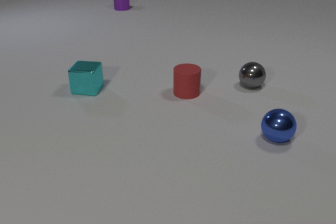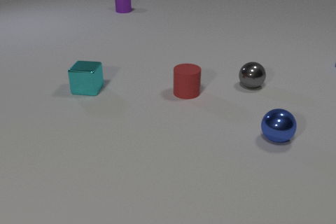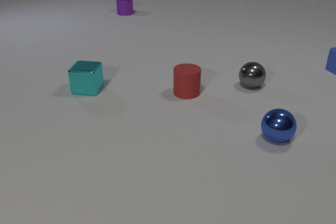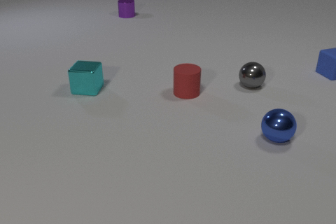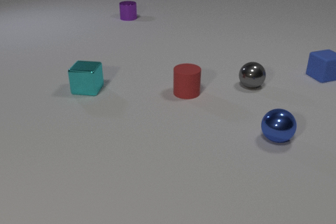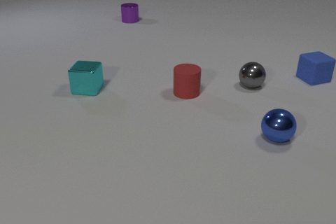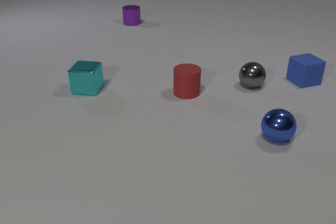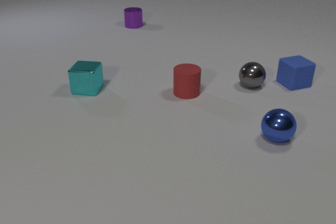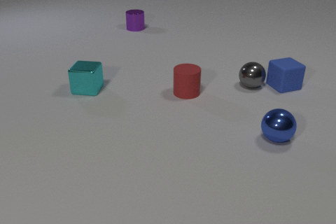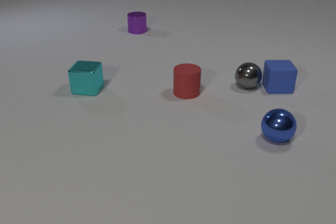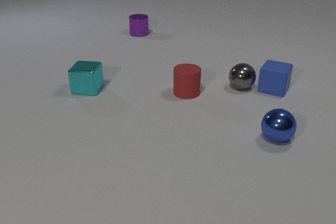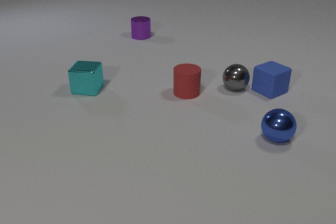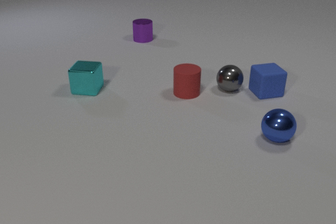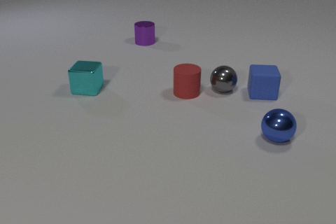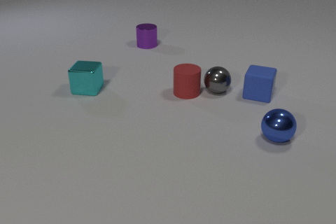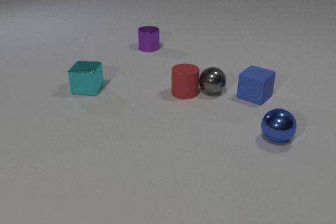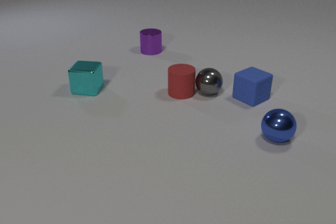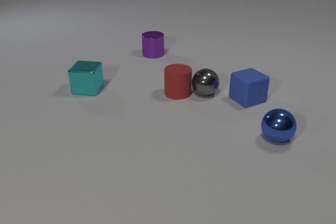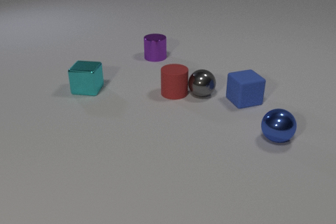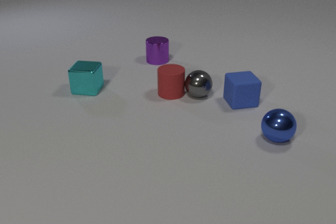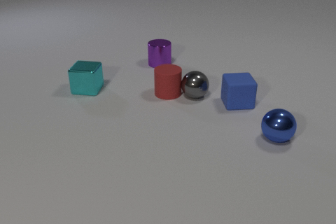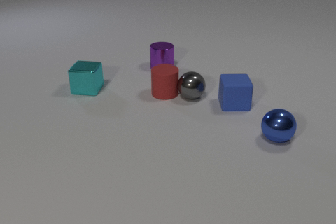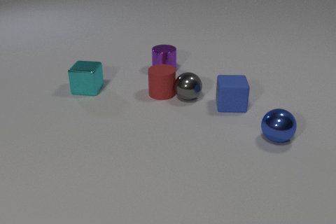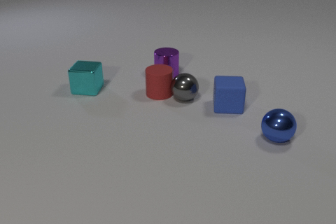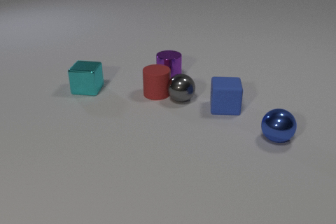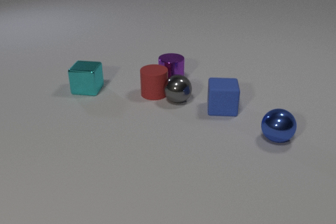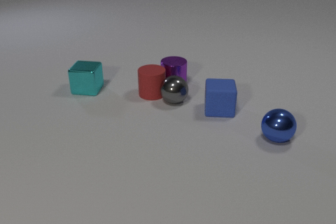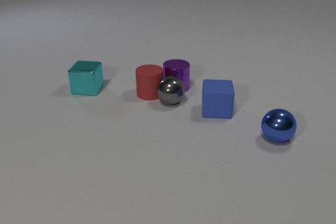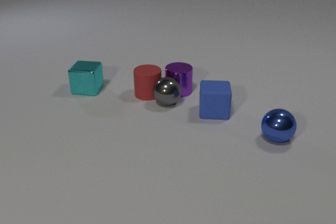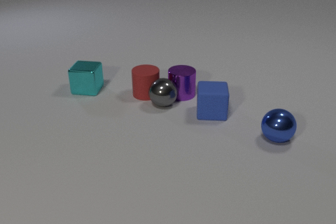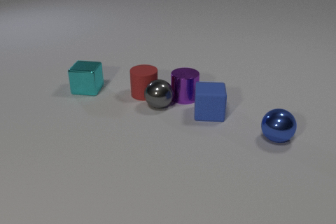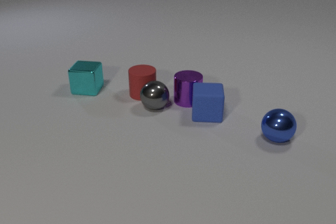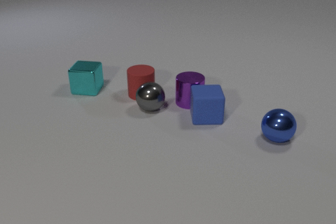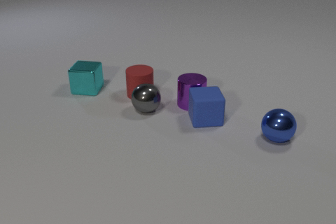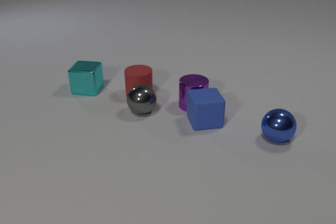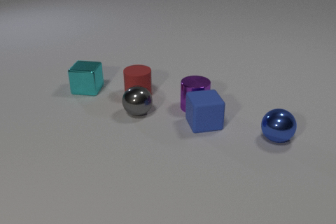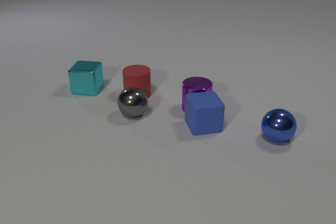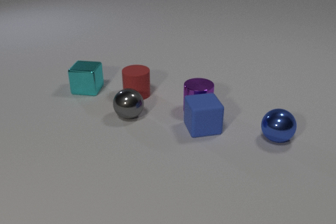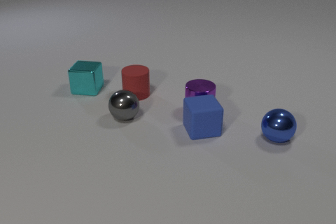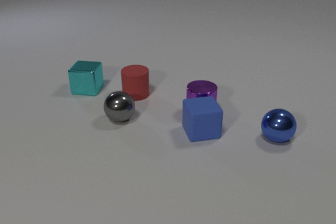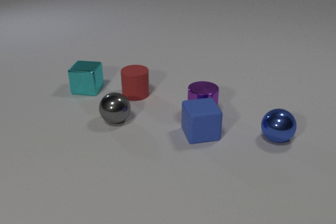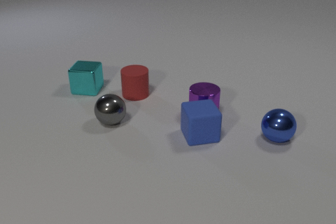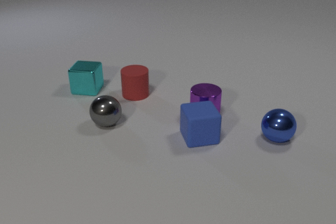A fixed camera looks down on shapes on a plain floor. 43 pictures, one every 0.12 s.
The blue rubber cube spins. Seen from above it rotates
clockwise.
The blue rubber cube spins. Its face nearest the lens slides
to the left.
0.00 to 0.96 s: The blue rubber cube comes in at the right edge, slides toward the camera and to the left. The purple metal cylinder slides toward the camera.
0.96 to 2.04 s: The blue rubber cube slides toward the camera and to the left, spins so that its near face slides to the left, clockwise seen from above. The gray metal sphere rolls to the left and toward the camera. The red rubber cylinder slides to the left. The purple metal cylinder slides toward the camera. The blue rubber cube and the gray metal sphere collide. The gray metal sphere and the red rubber cylinder collide.
2.04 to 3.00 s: The blue rubber cube slides toward the camera and to the left, spins clockwise seen from above by about 30 degrees, its near face sliding to the left. The gray metal sphere rolls to the left and toward the camera. The red rubber cylinder slides to the left. The purple metal cylinder slides toward the camera.
3.00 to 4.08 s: The blue rubber cube slides toward the camera and to the left. The gray metal sphere rolls to the left and toward the camera. The red rubber cylinder slides to the left. The purple metal cylinder slides toward the camera and to the right. The gray metal sphere and the purple metal cylinder collide. The blue rubber cube and the purple metal cylinder collide.
4.08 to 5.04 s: The blue rubber cube slides toward the camera. The gray metal sphere rolls to the left and toward the camera. The purple metal cylinder slides toward the camera and to the right.
Are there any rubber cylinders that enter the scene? no.
What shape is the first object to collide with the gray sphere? cube.
What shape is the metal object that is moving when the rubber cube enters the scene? cylinder.
